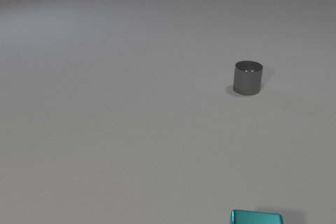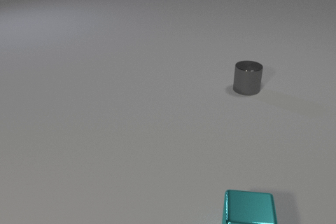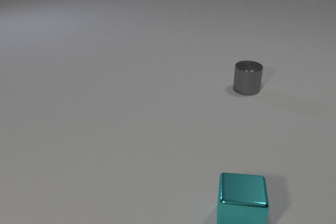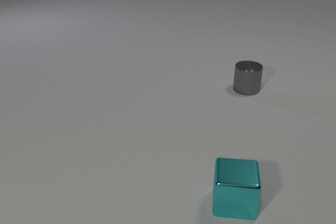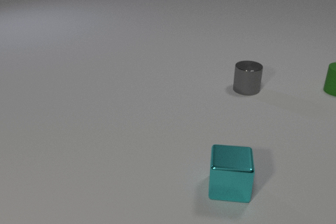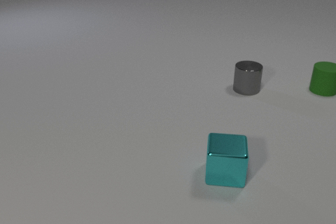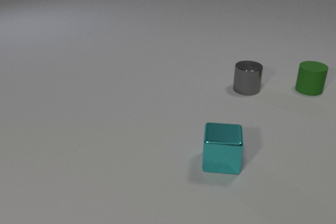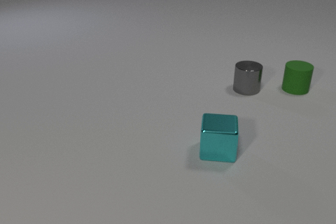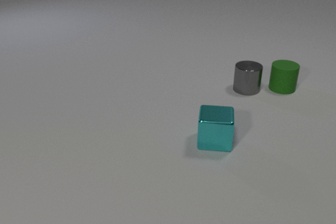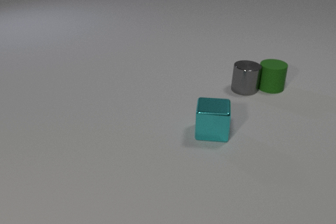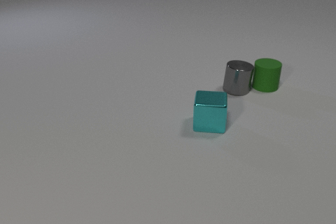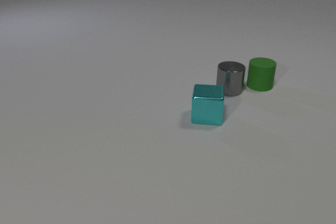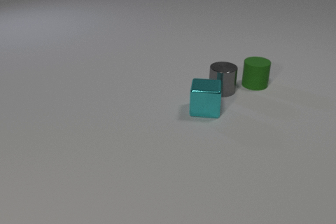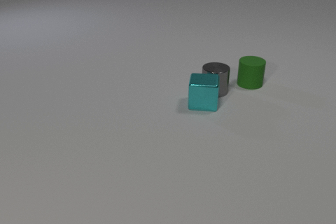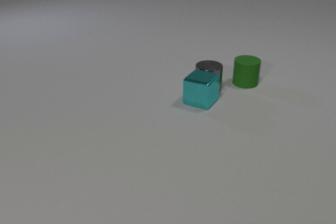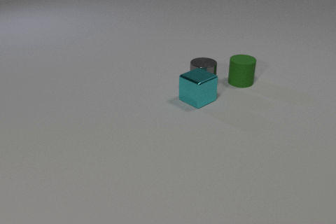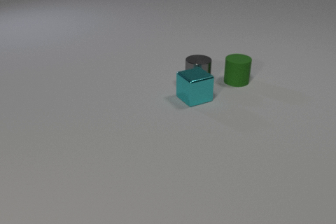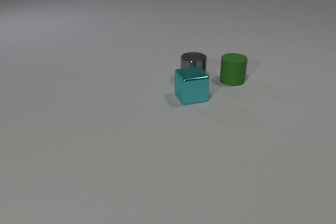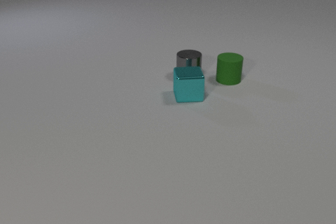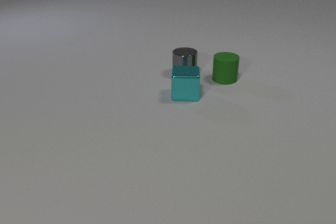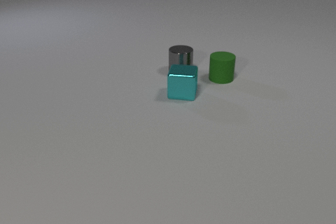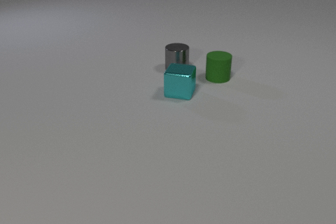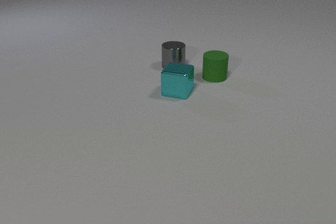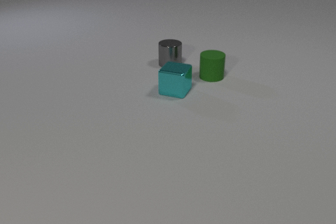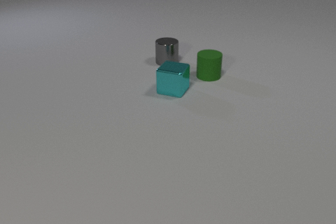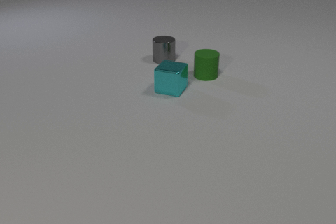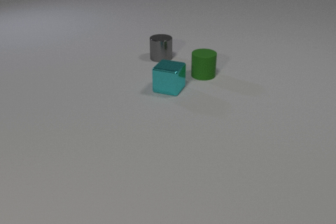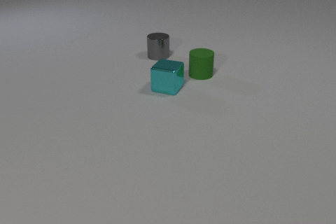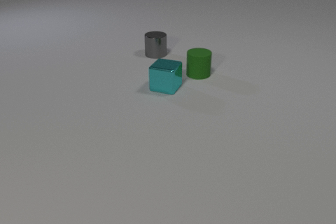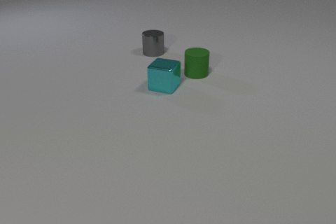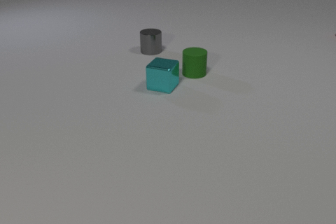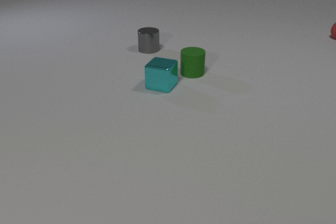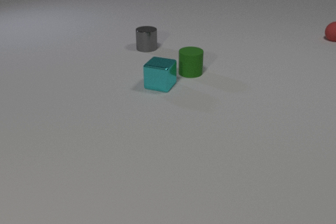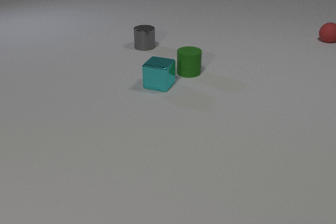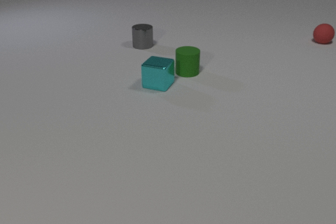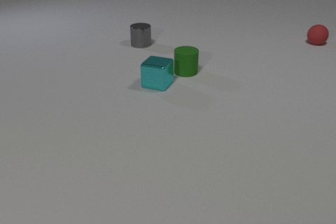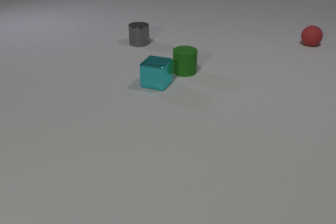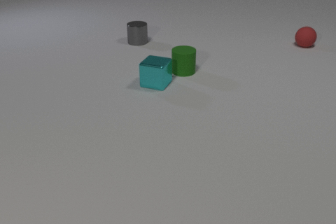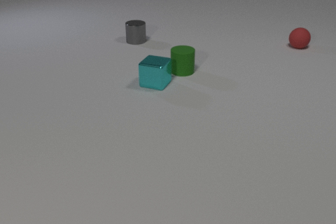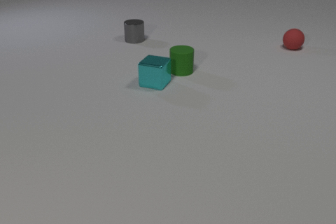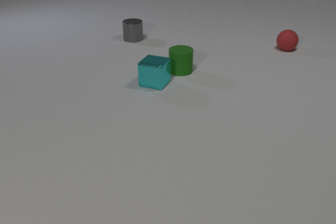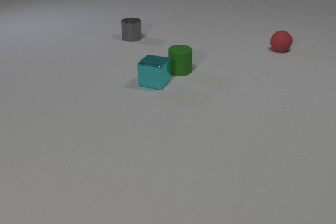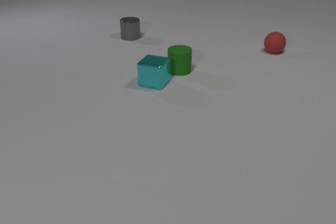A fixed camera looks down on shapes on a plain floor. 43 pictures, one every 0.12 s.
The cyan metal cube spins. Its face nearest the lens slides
to the left.
The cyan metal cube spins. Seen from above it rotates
clockwise.
0.00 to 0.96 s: The green rubber cylinder comes in at the right edge, slides to the left. The cyan metal cube slides away from the camera.
0.96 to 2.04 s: The green rubber cylinder slides to the left. The gray metal cylinder slides to the left. The cyan metal cube slides away from the camera, spins so that its near face slides to the left, clockwise seen from above. The green rubber cylinder and the gray metal cylinder collide. The gray metal cylinder and the cyan metal cube collide.
2.04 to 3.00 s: The green rubber cylinder slides to the left. The gray metal cylinder slides away from the camera and to the left. The cyan metal cube slides to the left and away from the camera, spins so that its near face slides to the left, clockwise seen from above.
3.00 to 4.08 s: The green rubber cylinder slides to the left. The gray metal cylinder slides away from the camera and to the left. The red rubber sphere comes in at the right edge, rolls toward the camera and to the left. The cyan metal cube slides to the left and away from the camera.
4.08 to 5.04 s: The green rubber cylinder slides to the left. The gray metal cylinder slides away from the camera and to the left. The red rubber sphere rolls to the left and toward the camera.
What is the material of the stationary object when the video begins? metal.
What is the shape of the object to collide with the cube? cylinder.
How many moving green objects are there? 1.
